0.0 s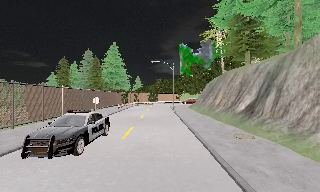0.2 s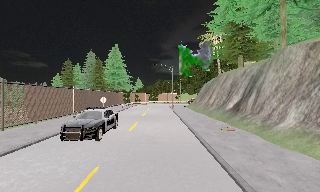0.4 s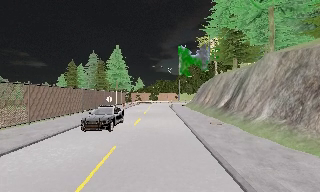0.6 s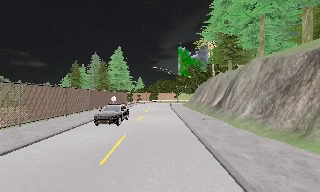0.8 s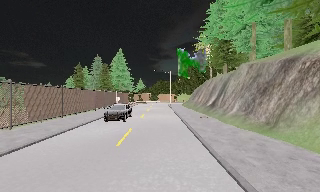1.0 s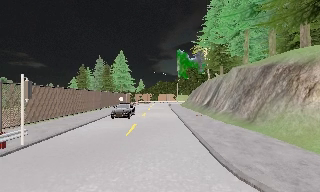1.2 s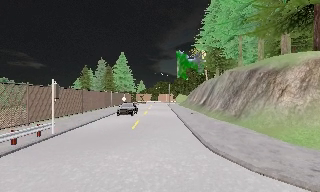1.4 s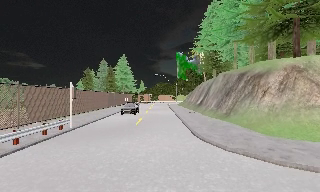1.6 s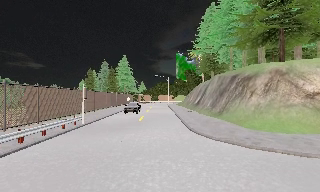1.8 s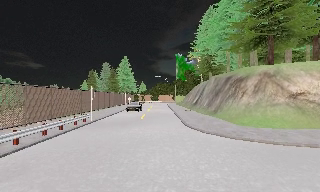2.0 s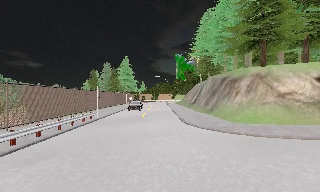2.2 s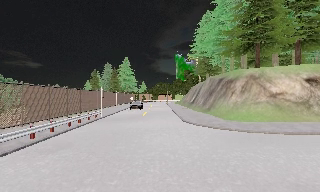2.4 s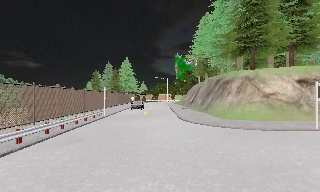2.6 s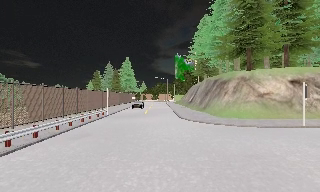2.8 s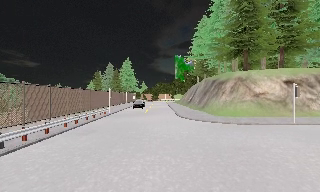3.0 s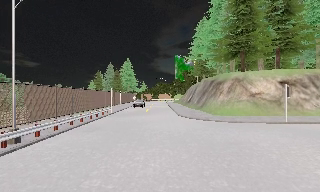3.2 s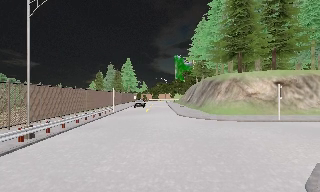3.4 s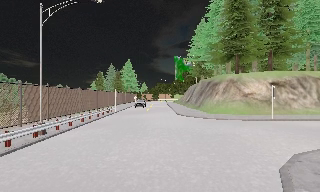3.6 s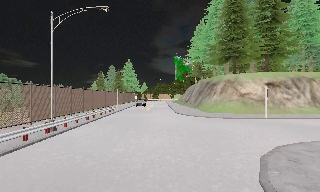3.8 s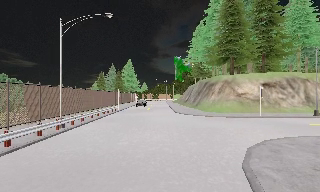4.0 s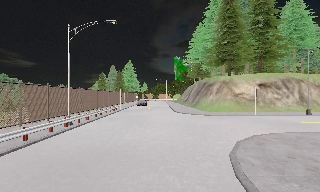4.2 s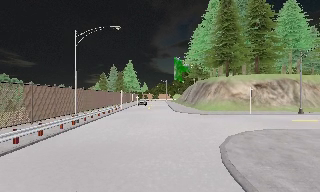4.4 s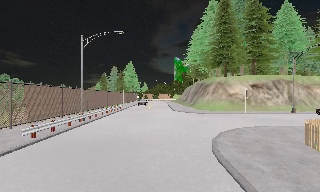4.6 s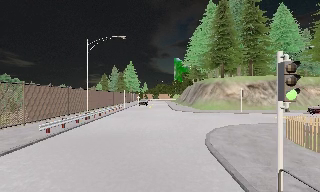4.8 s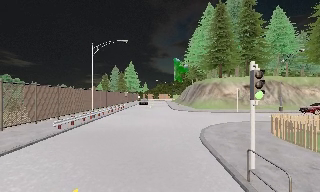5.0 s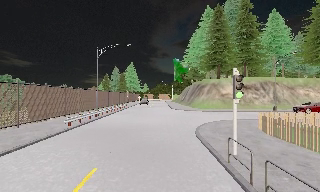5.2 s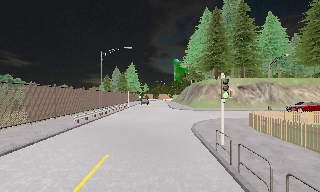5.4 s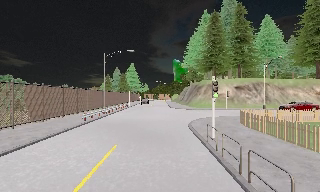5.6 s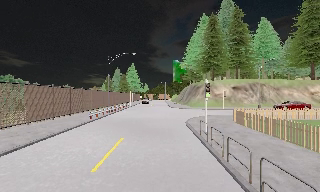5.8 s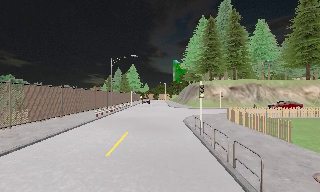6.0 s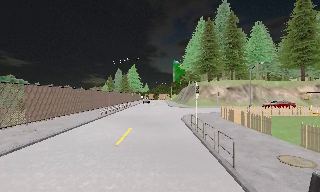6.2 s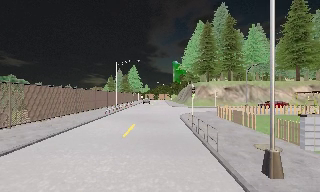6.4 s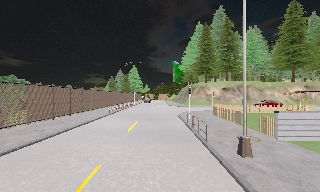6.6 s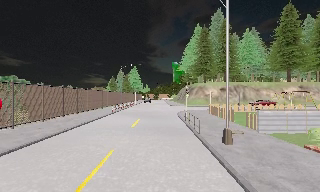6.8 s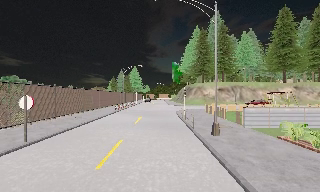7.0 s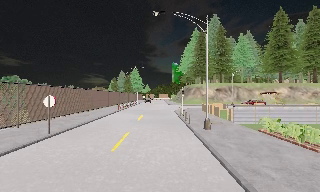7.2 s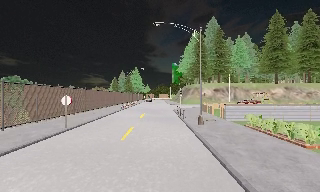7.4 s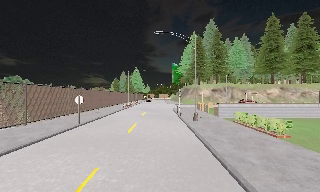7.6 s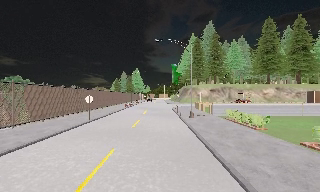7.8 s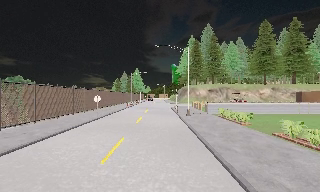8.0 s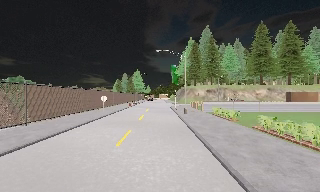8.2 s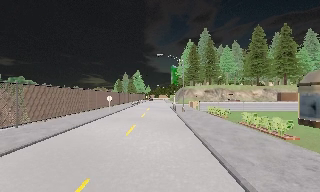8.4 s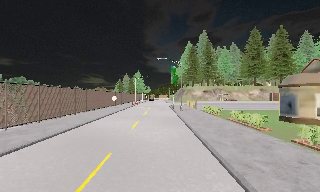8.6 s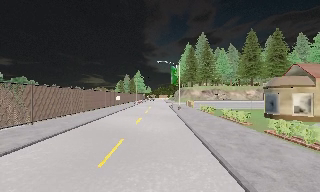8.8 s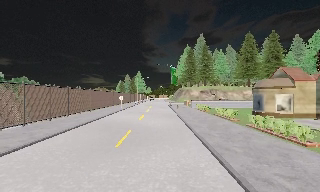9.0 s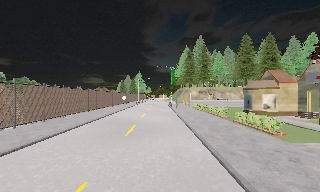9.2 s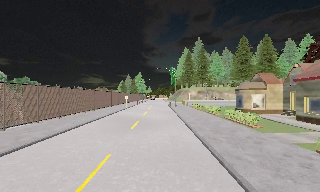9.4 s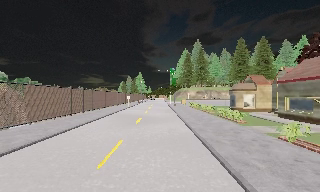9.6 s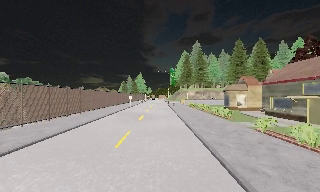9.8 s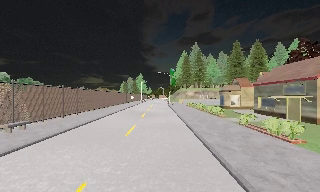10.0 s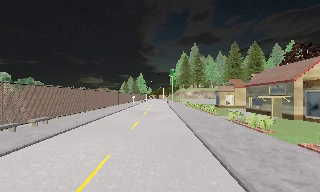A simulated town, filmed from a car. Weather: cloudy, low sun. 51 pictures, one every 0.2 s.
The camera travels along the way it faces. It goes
backward.
0.0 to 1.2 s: The camera travels backward, about 12 m, so what stands in front gets smaller.
1.2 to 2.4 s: The camera travels backward, about 9 m, so what stands in front gets smaller. It loses speed.
2.4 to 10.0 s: The camera travels backward, about 55 m, so what stands in front gets smaller. It gains speed.
The film runs backward here.
